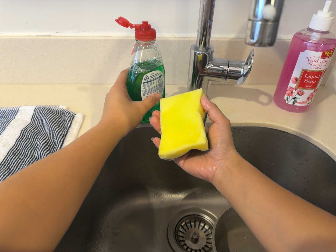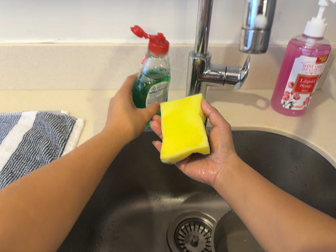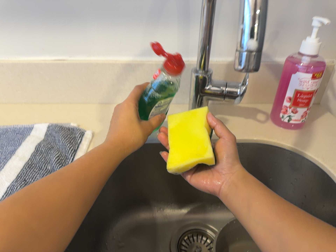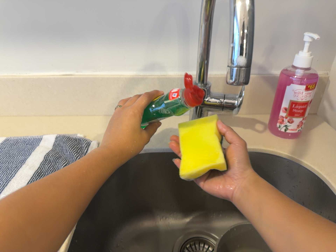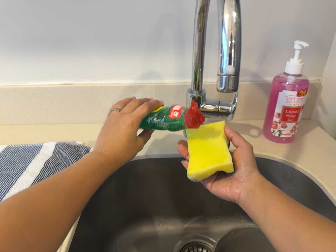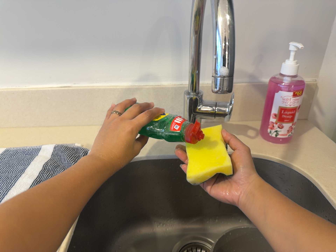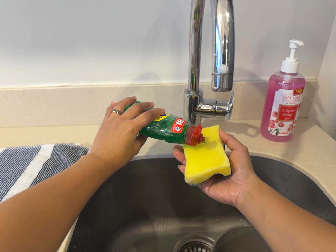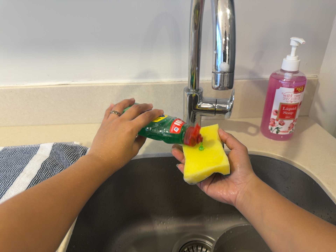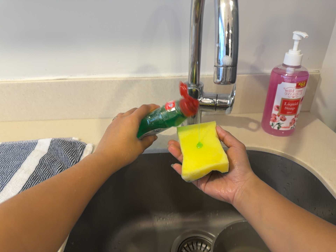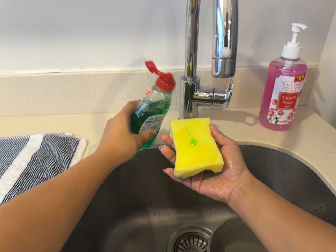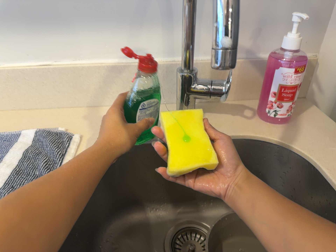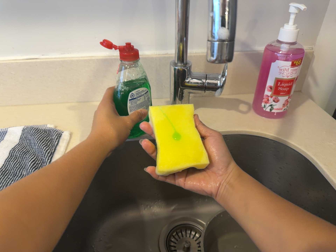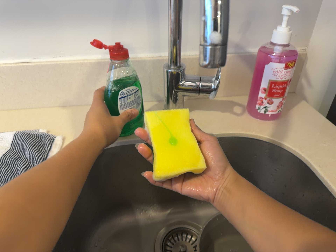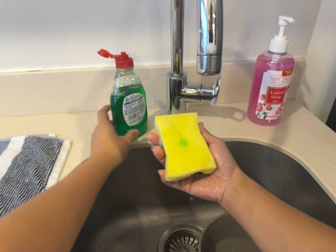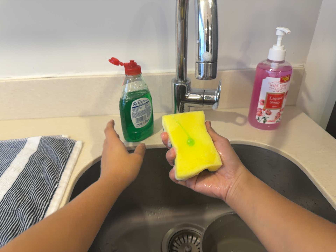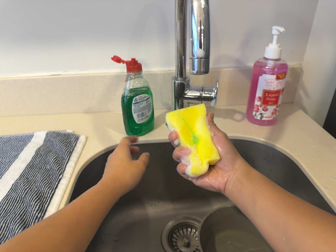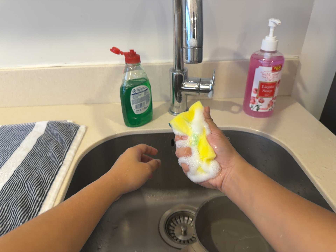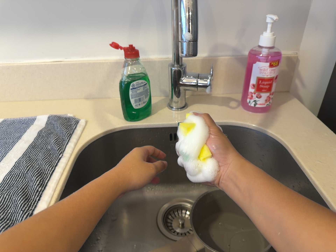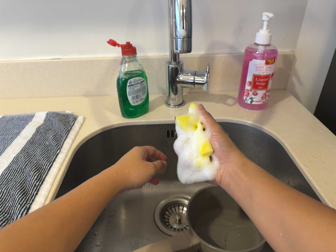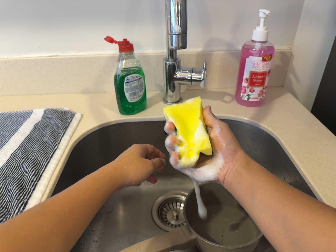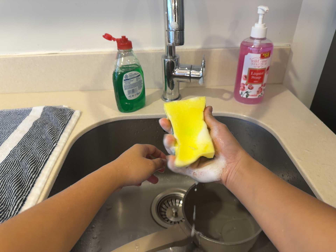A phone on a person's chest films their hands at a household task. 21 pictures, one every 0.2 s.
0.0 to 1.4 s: The camera travels backward, about 7 cm, so what stands in front gets smaller. Its aim tips toward the top of its view by about 10 degrees, and the scene shifts downward.
1.4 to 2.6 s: The camera shifts only a little, or ends up much as it began.
2.6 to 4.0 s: The camera travels backward, about 10 cm, so what stands in front gets smaller.
The film runs forward here.
